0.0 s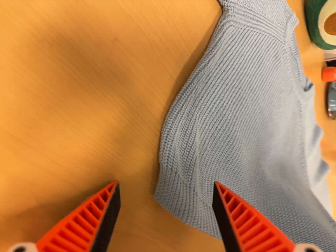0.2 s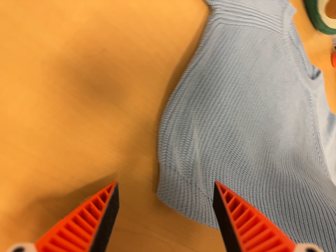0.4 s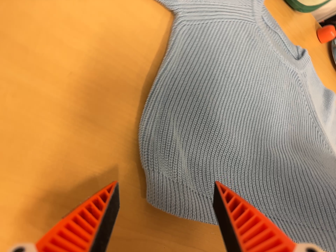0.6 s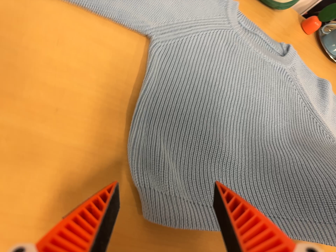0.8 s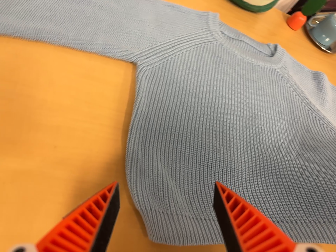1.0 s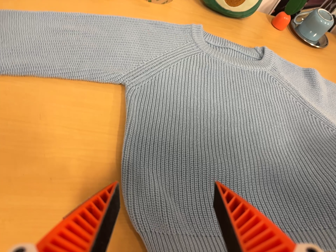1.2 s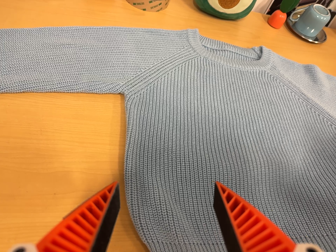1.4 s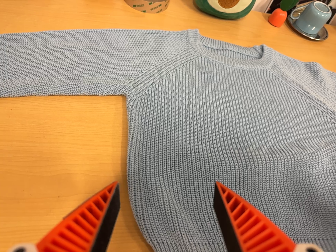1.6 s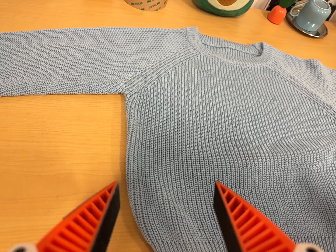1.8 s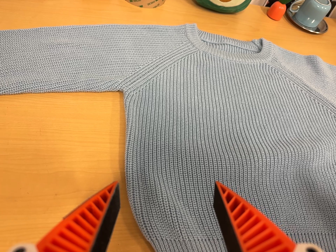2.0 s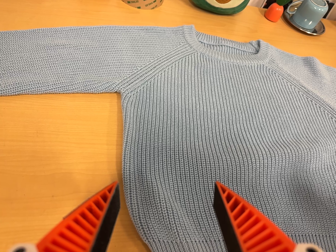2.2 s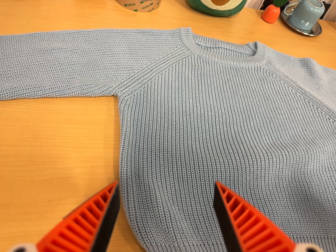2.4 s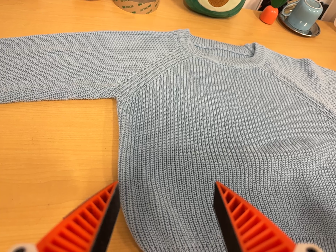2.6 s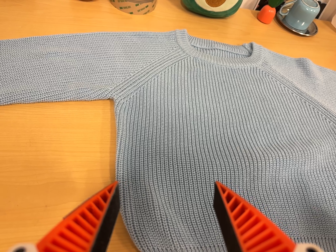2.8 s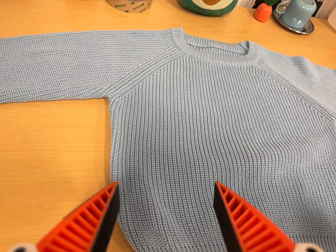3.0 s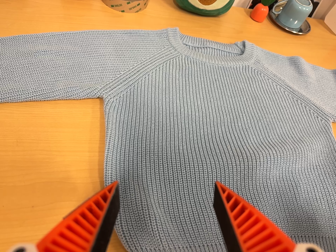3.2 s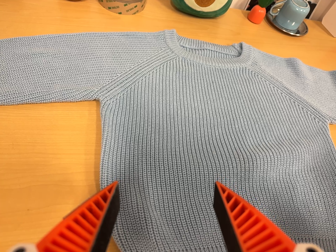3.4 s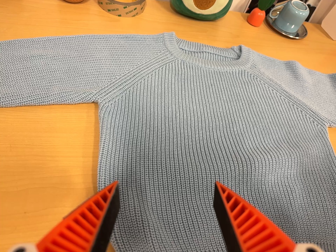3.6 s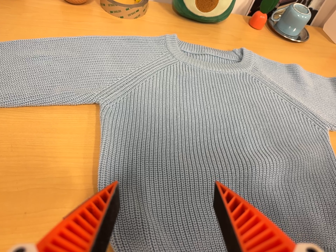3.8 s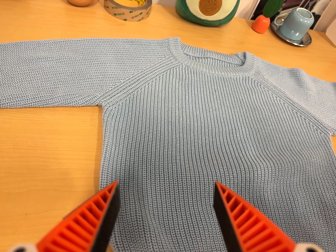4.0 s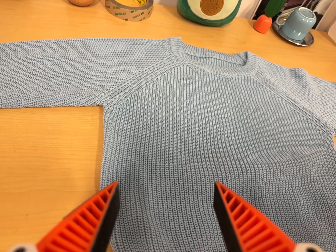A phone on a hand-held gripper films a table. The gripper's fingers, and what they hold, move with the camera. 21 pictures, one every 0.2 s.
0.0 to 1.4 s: The camera pans to its left by about 20 degrees. It travels to its right, about 16 cm. Its aim tips toward the top of its view by about 15 degrees, and the scene shifts downward. It rolls about its line of sight by about 45 degrees, and the scene rotates counterclockwise.
1.4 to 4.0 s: The camera shifts only a little, or ends up much as it began.
The film runs backward here.
